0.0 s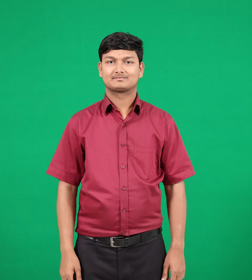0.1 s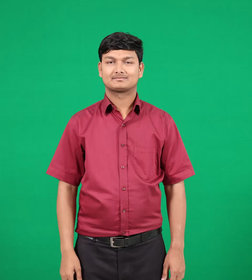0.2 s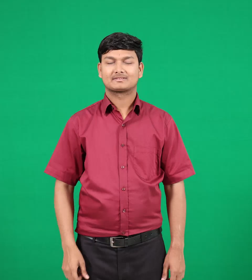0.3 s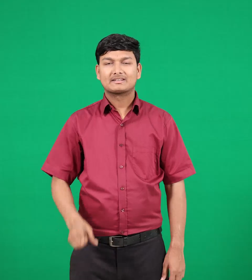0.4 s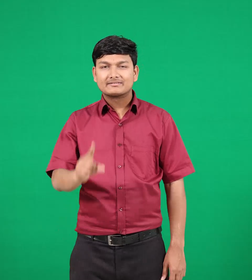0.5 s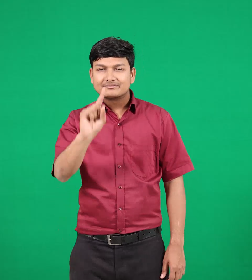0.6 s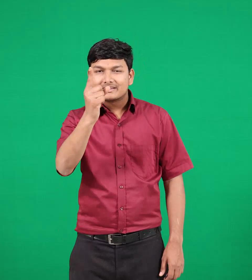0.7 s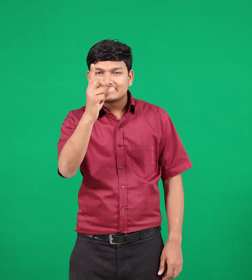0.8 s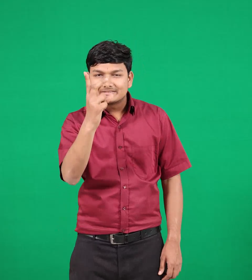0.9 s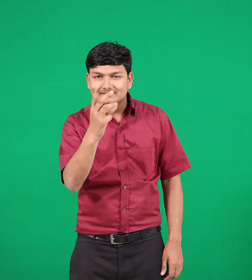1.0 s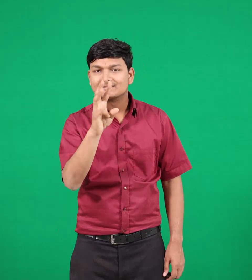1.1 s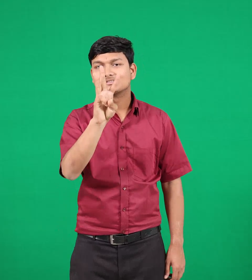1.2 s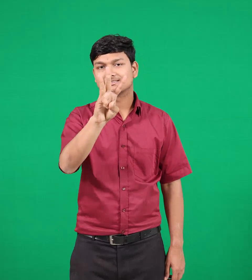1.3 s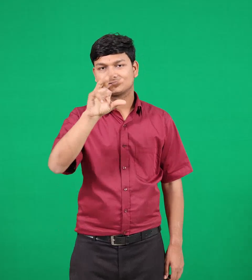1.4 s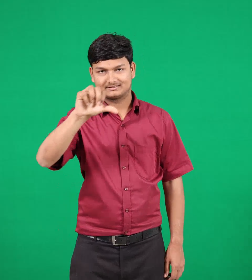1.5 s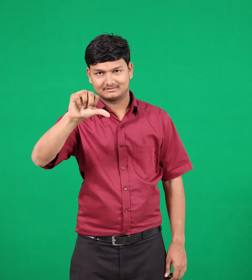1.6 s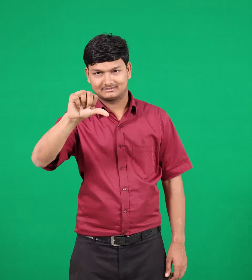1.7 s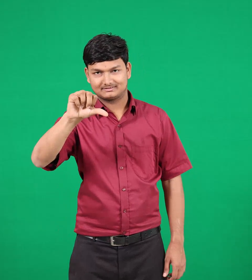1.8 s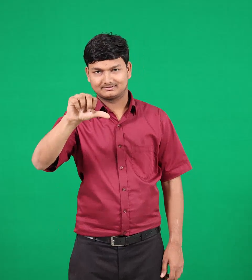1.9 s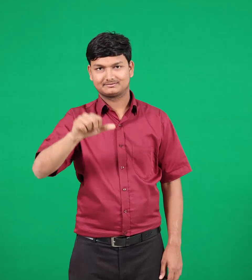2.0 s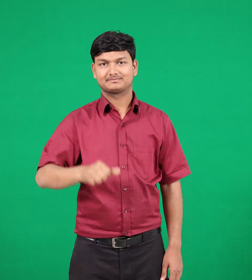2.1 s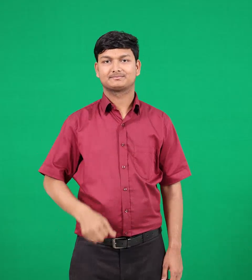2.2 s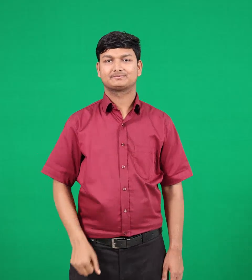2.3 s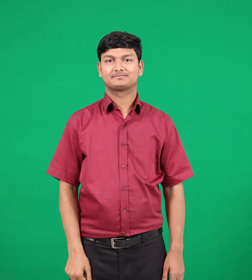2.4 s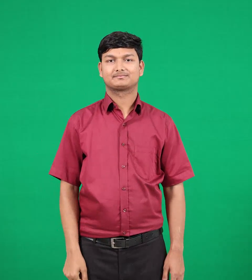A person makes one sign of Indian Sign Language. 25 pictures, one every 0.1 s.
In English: thirtyninth
